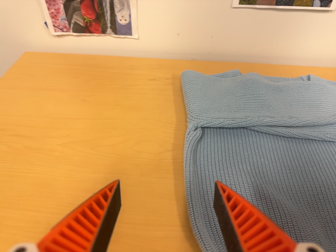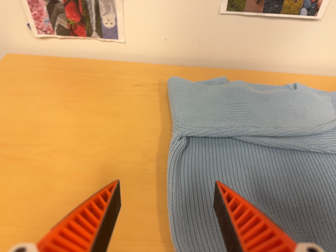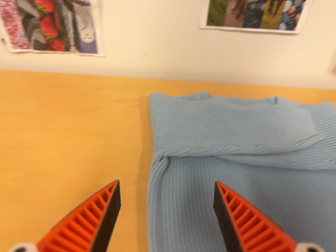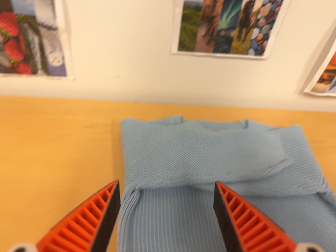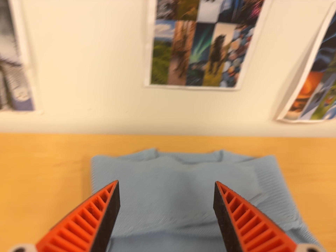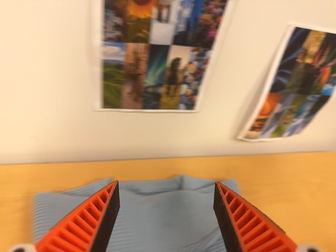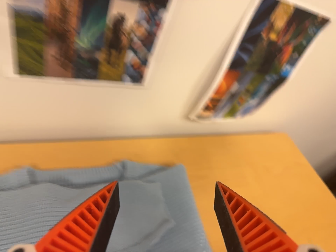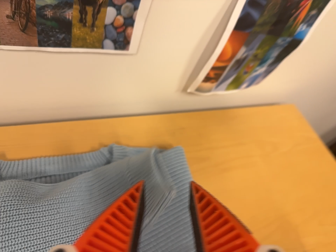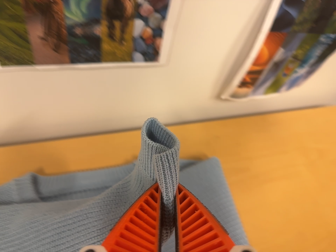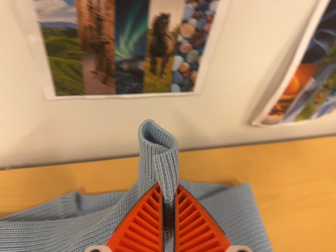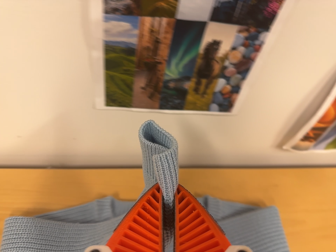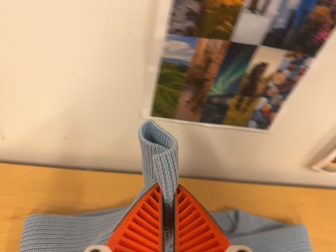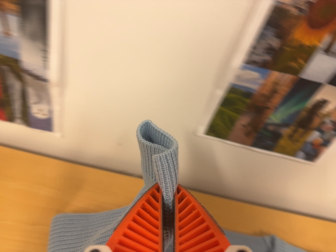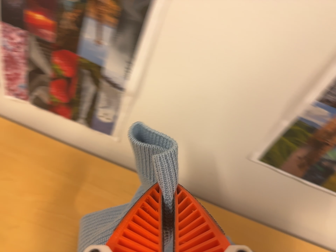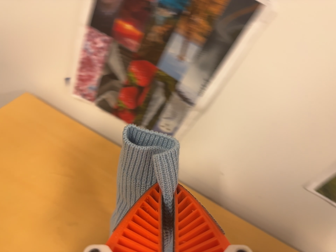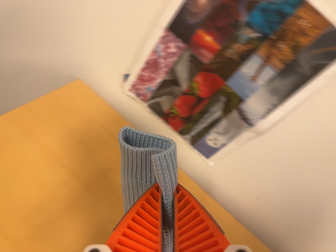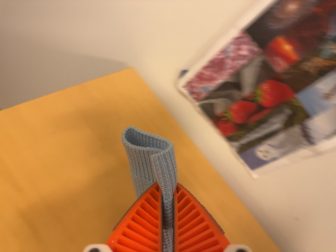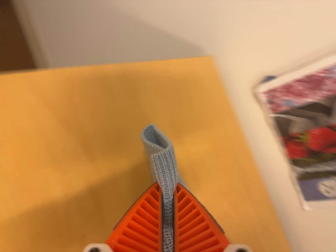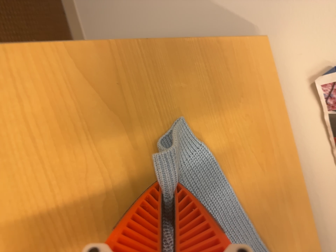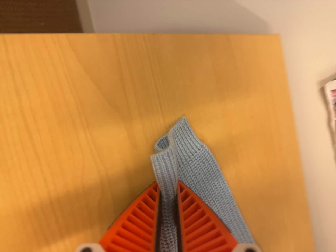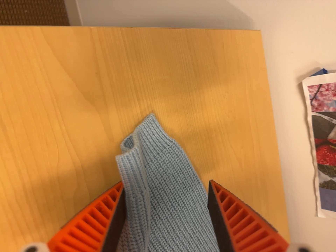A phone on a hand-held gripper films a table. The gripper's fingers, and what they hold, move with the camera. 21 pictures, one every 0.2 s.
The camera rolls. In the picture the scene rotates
clockwise.
0.0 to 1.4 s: The scene slides to the left, as the camera pans about 30 degrees to its right. It travels forward, toward the top of its view and to its right, about 32 cm. Its aim tips toward the bottom of its view by about 10 degrees.
1.4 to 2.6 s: The camera pans to its left by about 25 degrees. It travels to its left, about 24 cm, so close, fixed things drift to the right. Its aim tips toward the top of its view by about 15 degrees, and the scene shifts downward. It rolls about its line of sight by about 25 degrees, and the scene rotates clockwise.
2.6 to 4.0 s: The camera swings to its left by about 10 degrees, and the scene slides to the right. It travels to its left, about 34 cm, so close, fixed things drift to the right. Its aim tips toward the bottom of its view by about 10 degrees. It rolls about its line of sight by about 55 degrees, and the scene rotates clockwise.
The film runs backward here.
